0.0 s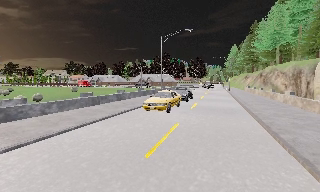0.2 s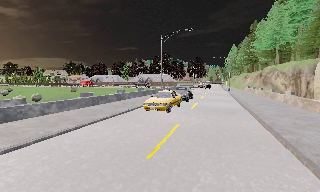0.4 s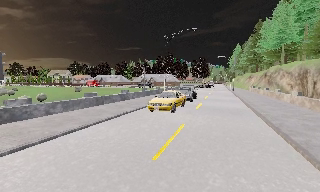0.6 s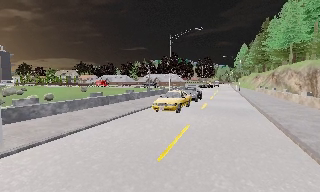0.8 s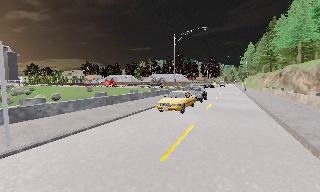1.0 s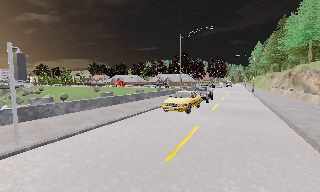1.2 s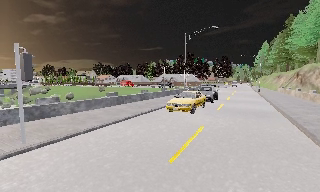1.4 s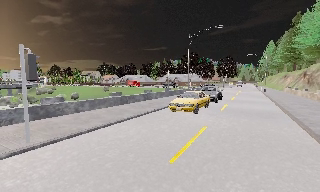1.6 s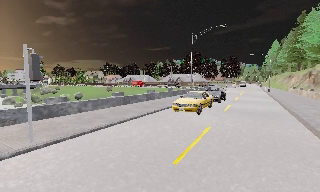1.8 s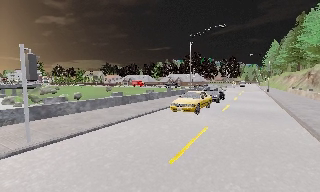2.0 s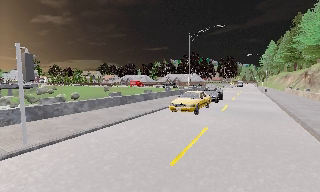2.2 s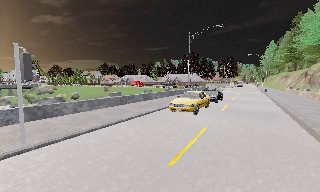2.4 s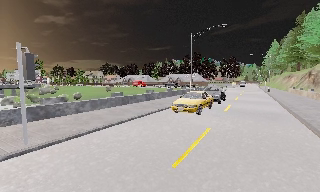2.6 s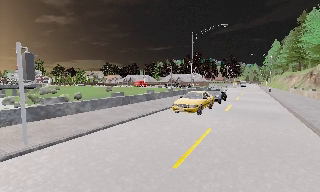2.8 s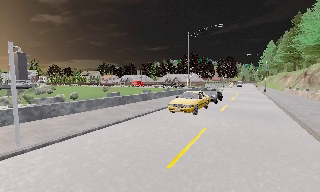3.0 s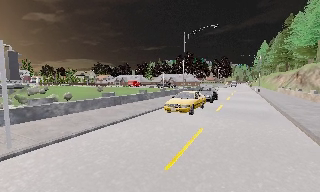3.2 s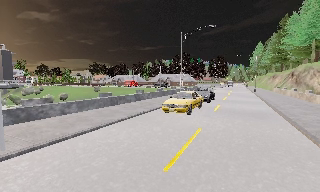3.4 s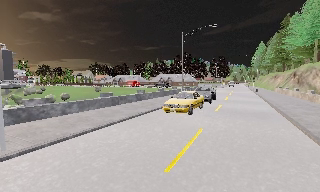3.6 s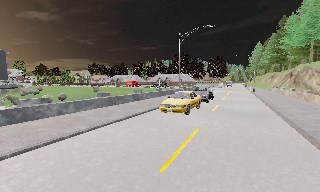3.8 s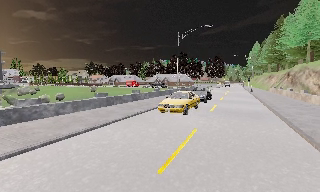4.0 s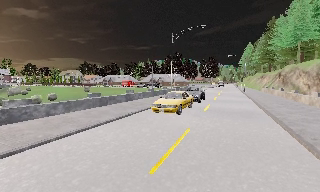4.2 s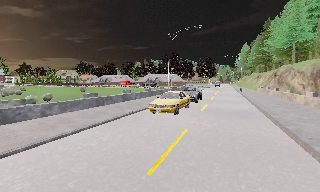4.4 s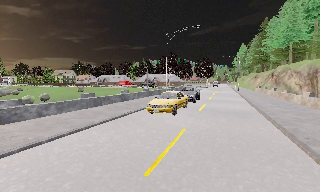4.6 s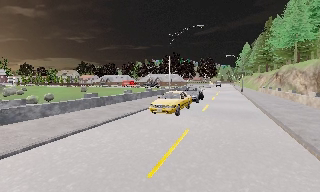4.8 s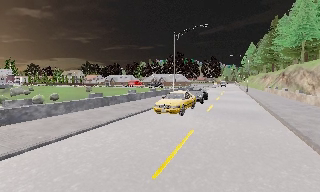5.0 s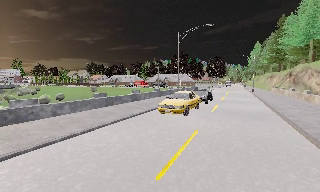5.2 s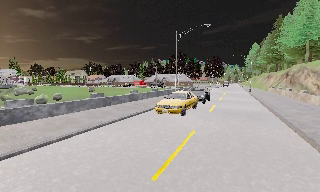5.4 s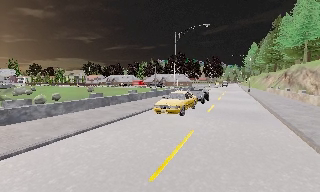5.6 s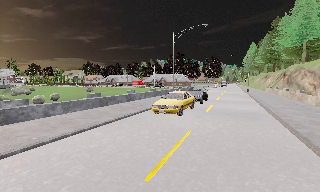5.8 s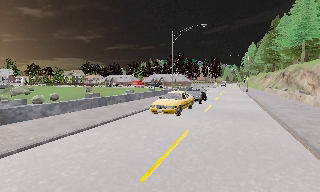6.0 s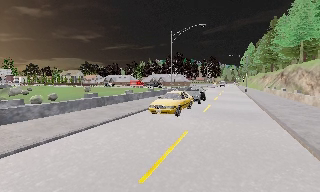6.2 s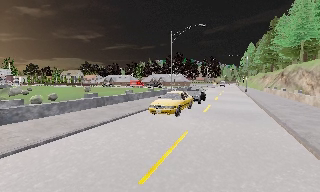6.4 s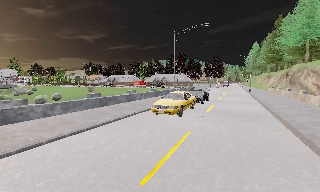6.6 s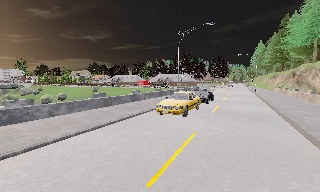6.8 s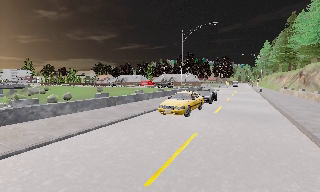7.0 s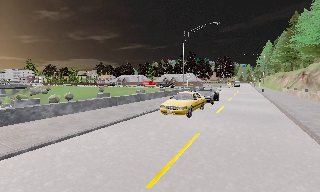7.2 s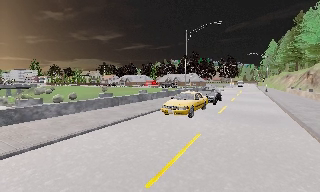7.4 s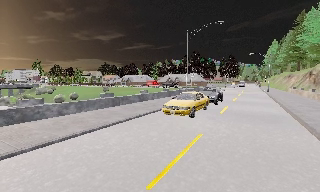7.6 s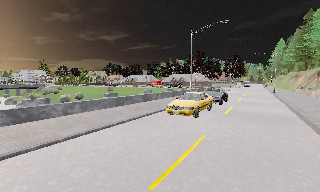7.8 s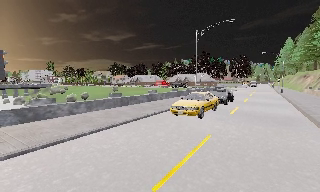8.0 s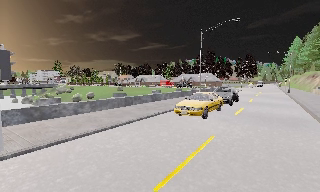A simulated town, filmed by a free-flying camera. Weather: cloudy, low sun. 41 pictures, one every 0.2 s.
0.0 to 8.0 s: The scene slides to the right, as the camera pans about 15 degrees to its left. It travels forward and to its right, about 1.5 m, so what stands in front looms larger.
The film runs forward here.
